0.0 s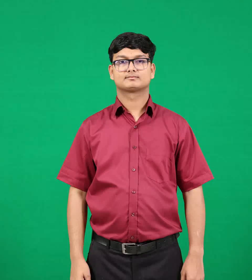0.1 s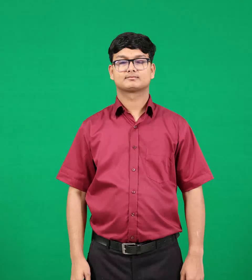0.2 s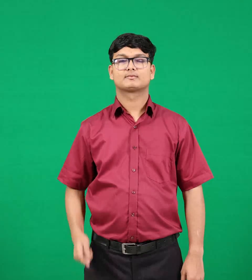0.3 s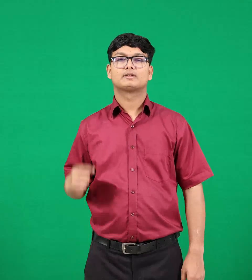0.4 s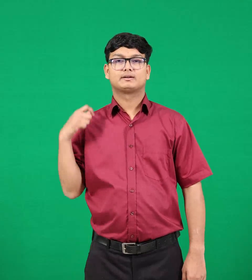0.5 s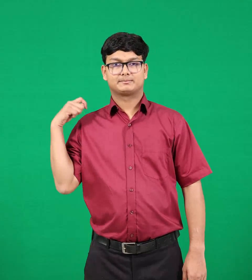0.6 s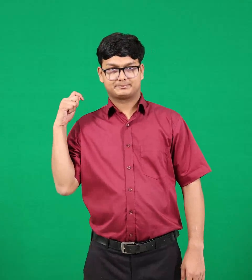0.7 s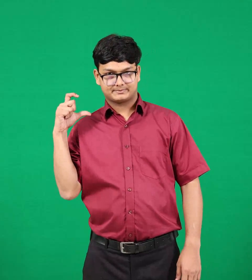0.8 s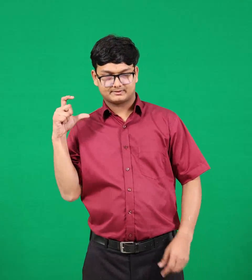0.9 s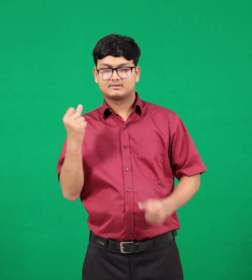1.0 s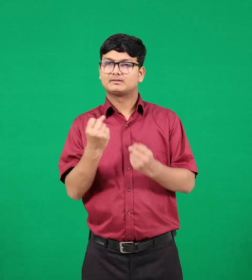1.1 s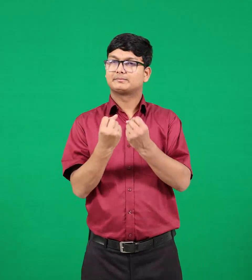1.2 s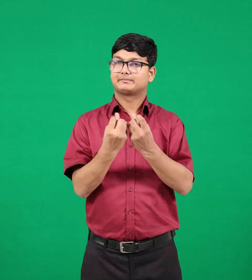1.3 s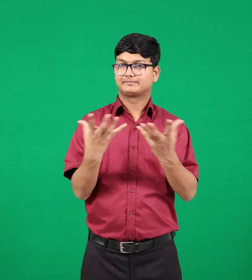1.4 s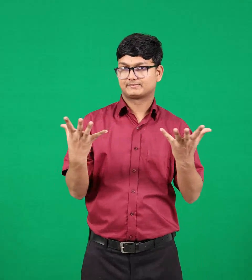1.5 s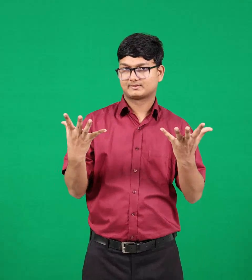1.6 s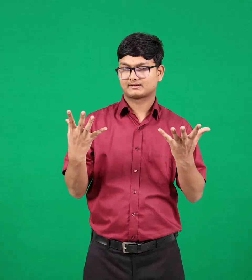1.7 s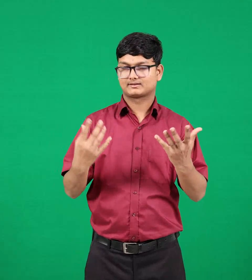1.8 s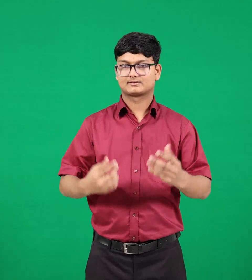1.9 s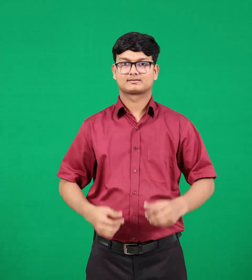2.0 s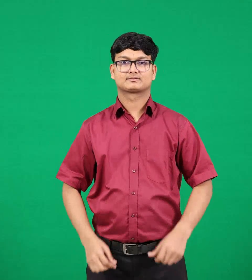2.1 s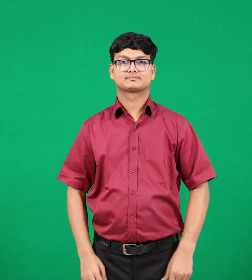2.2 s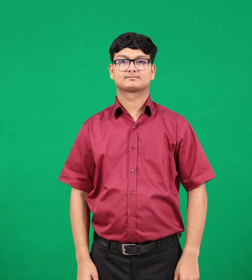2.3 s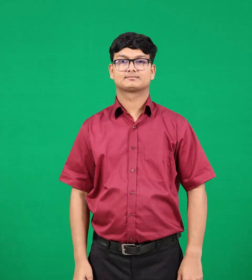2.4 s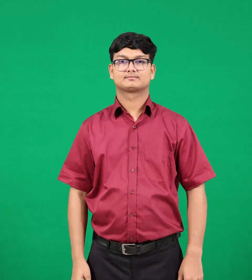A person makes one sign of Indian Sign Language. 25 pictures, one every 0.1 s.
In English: captions
